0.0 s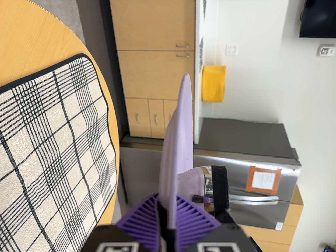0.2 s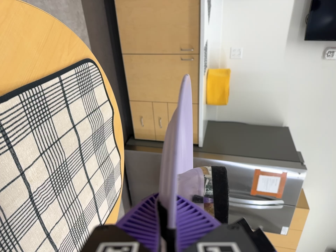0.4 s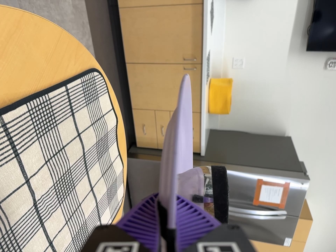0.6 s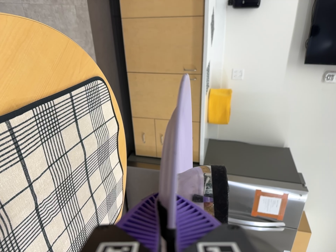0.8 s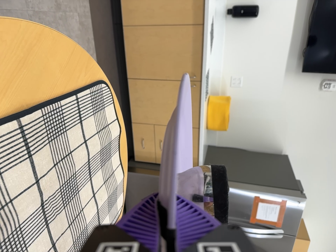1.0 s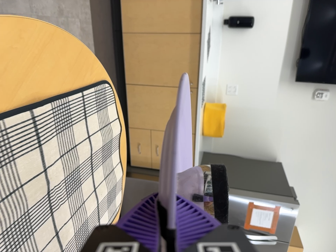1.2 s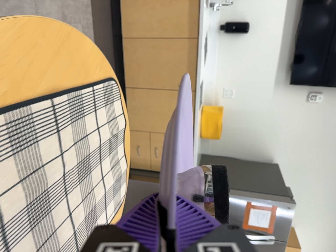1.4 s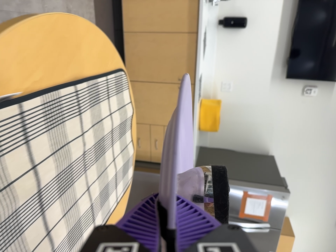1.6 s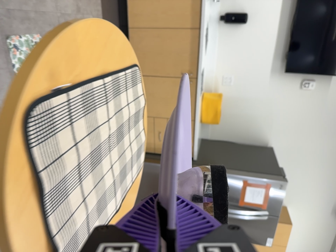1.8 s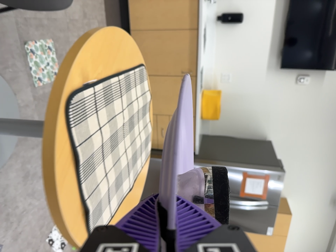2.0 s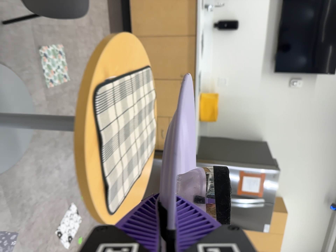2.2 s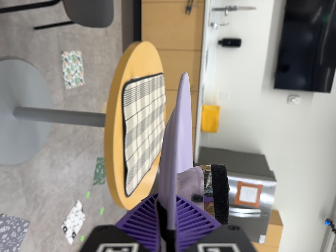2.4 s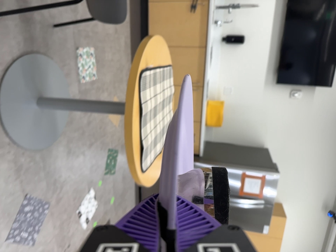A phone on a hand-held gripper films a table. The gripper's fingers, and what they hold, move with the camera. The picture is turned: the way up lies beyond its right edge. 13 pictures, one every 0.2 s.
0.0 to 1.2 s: The camera travels backward and toward the bottom of its view, about 16 cm, so what stands in front gets smaller. Its aim tips toward the top of its view by about 10 degrees.
1.2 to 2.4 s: The camera travels backward, about 80 cm, so what stands in front gets smaller.
The film runs backward here.
